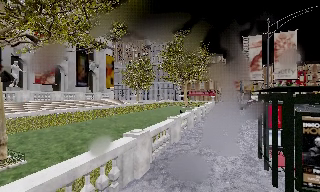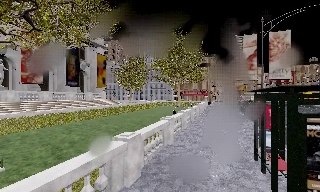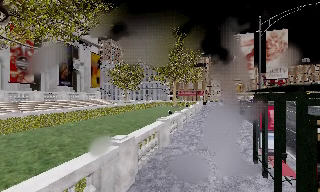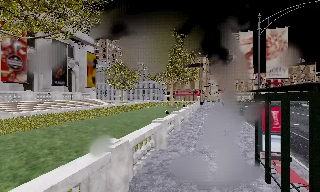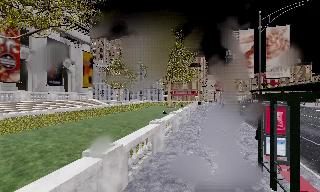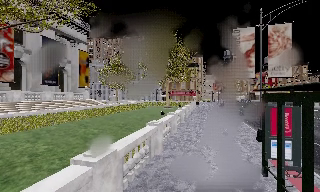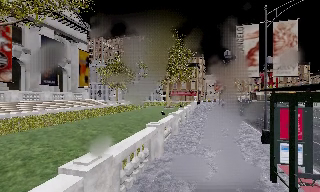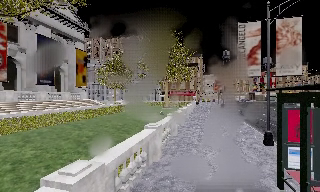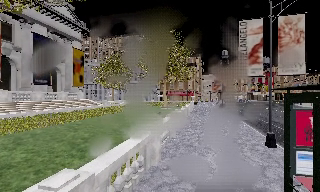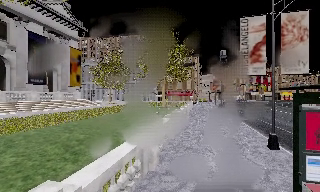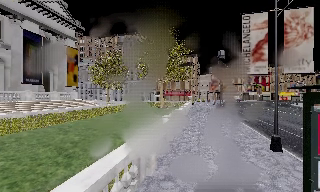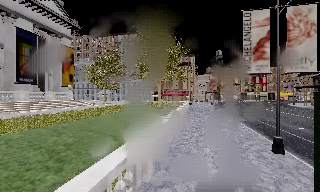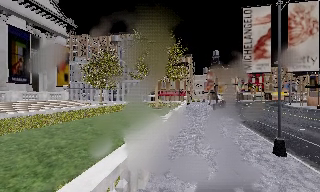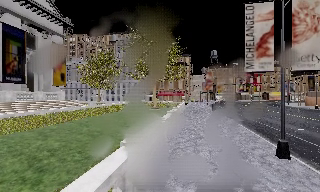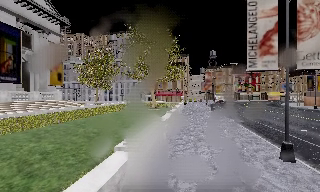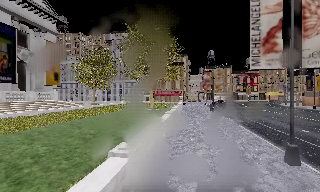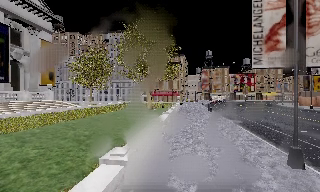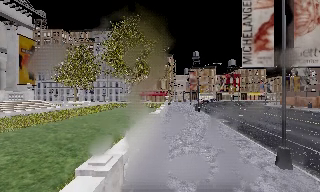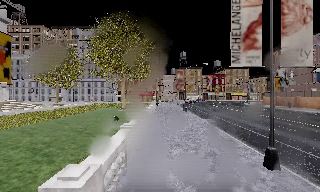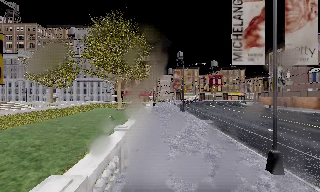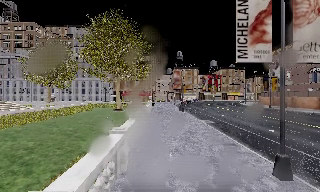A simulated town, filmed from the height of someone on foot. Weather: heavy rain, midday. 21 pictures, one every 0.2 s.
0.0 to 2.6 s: The camera pans to its right, which is clockwise from overhead, by about 10 degrees. It travels forward, about 4.5 m, so what stands in front looms larger.
2.6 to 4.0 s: The scene slides to the left, as the camera pans about 10 degrees to its right. It travels forward, about 2.5 m, so what stands in front looms larger.
The film runs forward here.
